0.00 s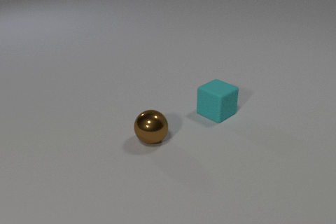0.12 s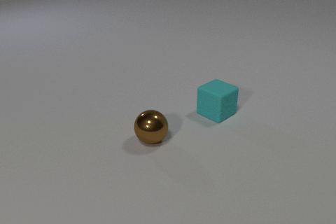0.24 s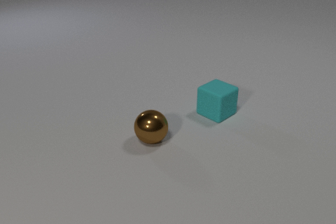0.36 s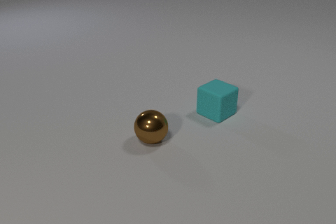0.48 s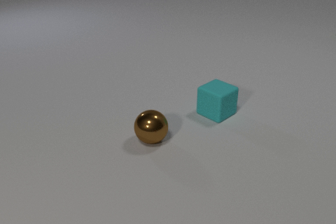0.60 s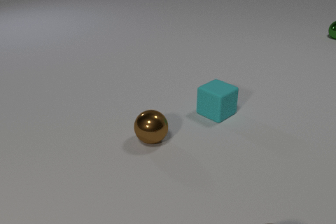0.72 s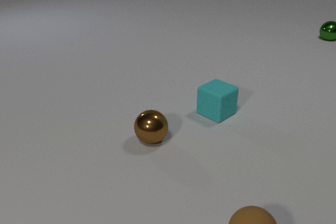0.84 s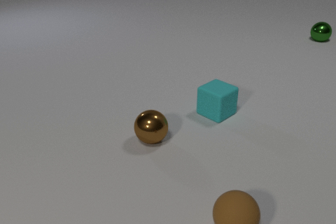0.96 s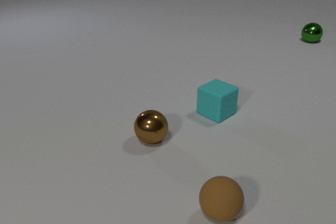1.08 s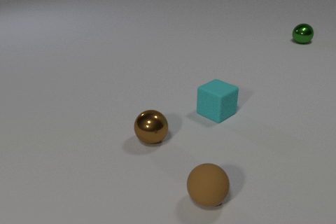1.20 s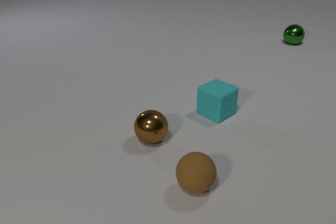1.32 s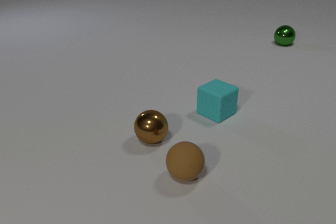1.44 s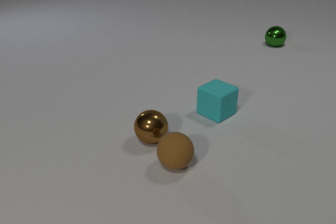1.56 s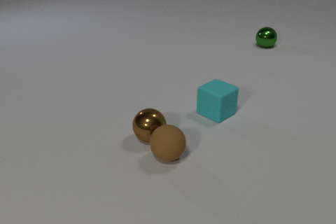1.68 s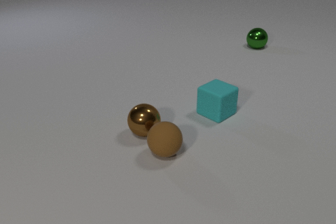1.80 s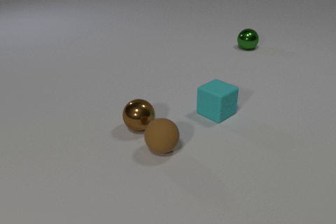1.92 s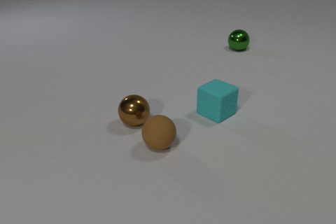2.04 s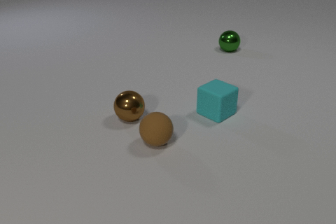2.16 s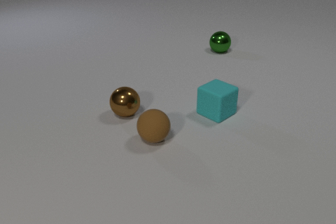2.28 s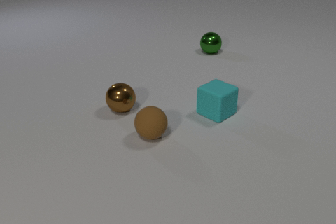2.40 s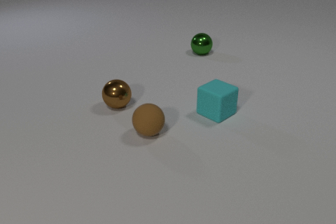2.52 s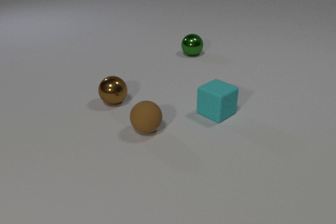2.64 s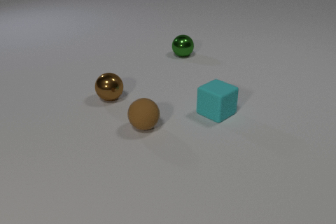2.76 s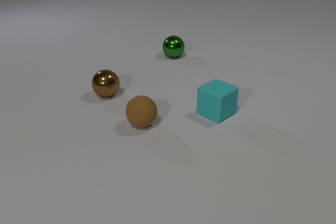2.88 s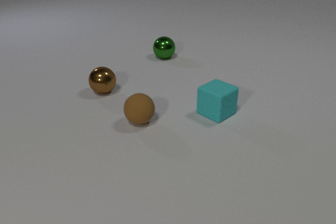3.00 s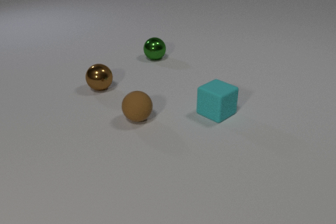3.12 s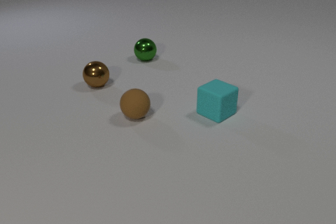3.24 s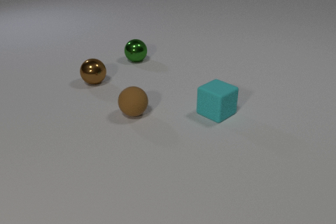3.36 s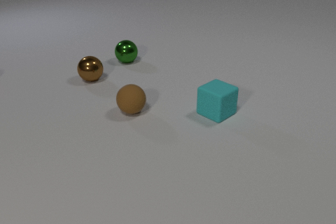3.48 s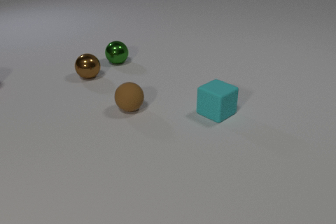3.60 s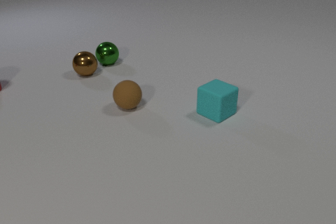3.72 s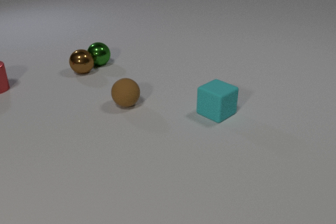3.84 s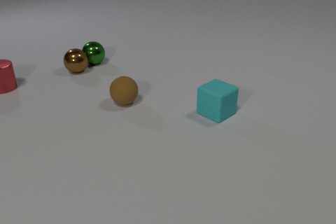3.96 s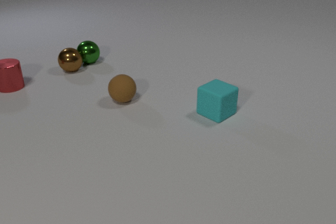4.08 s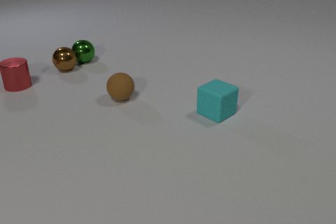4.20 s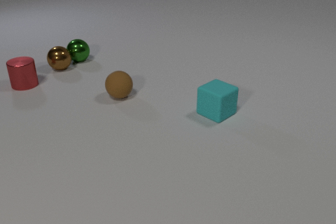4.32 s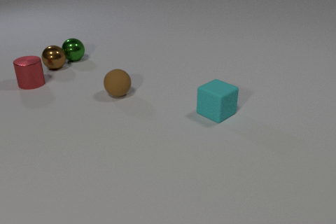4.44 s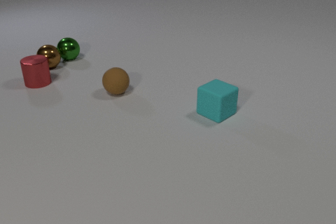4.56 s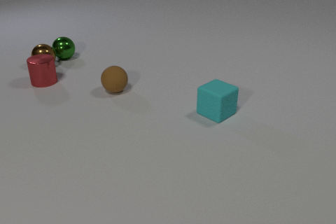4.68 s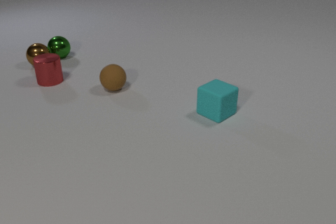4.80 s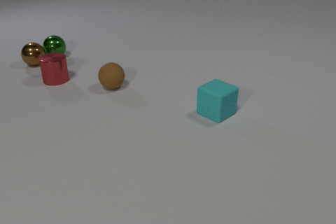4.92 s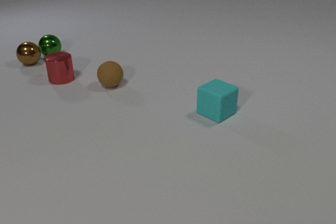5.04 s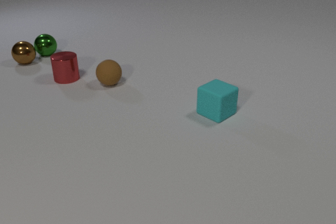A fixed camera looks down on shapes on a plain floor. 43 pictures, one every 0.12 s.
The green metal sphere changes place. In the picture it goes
to the left.
The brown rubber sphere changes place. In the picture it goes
away from the camera.
0.00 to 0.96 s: The brown rubber sphere comes in at the bottom edge, rolls away from the camera and to the left. The green metal sphere comes in at the right edge, rolls to the left and toward the camera.
0.96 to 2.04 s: The brown rubber sphere rolls away from the camera and to the left. The brown metal sphere rolls away from the camera and to the left. The green metal sphere rolls to the left and toward the camera. The brown rubber sphere and the brown metal sphere collide.
2.04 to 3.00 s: The brown rubber sphere rolls away from the camera and to the left. The brown metal sphere rolls away from the camera and to the left. The green metal sphere rolls to the left.
3.00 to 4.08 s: The brown rubber sphere rolls away from the camera. The brown metal sphere rolls away from the camera and to the left. The red metal cylinder comes in at the left edge, slides to the right. The green metal sphere rolls to the left. The brown metal sphere and the green metal sphere collide.
4.08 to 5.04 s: The brown rubber sphere rolls away from the camera. The brown metal sphere rolls to the left and away from the camera. The red metal cylinder slides to the right. The green metal sphere rolls to the left and away from the camera.
How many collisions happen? 2.
What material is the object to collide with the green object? metal.
How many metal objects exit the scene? 0.
